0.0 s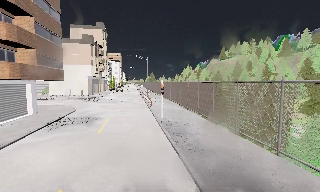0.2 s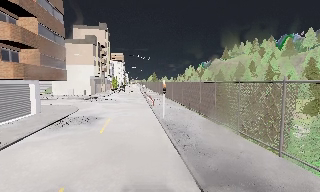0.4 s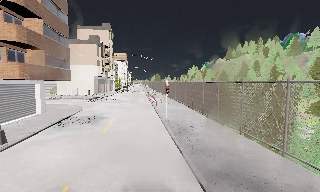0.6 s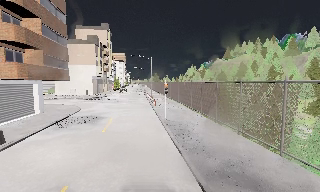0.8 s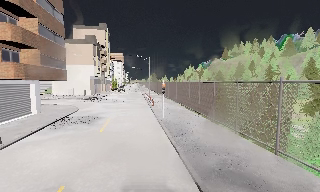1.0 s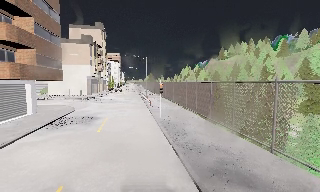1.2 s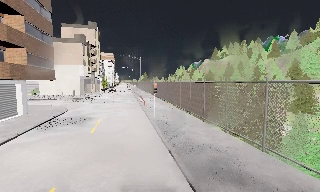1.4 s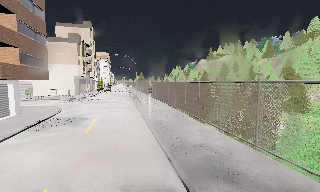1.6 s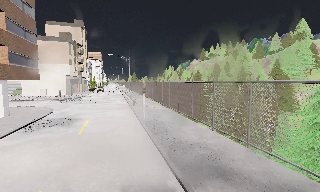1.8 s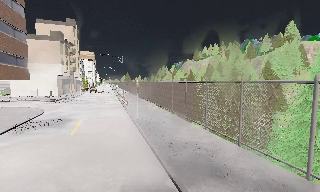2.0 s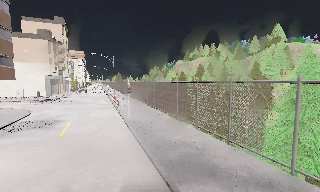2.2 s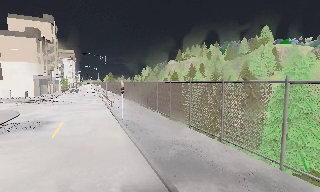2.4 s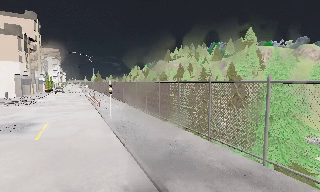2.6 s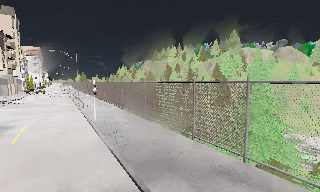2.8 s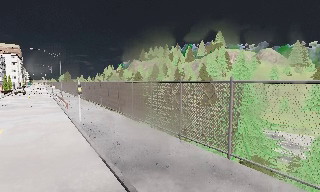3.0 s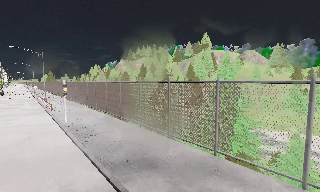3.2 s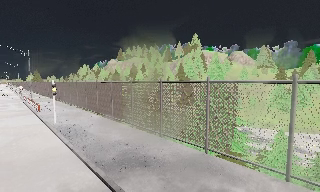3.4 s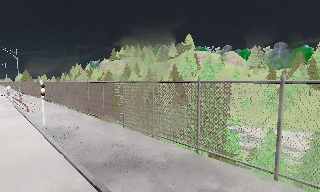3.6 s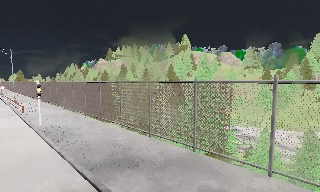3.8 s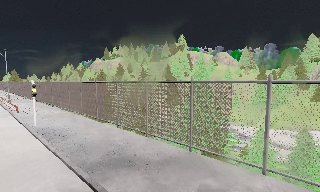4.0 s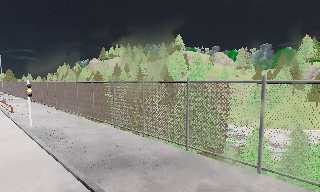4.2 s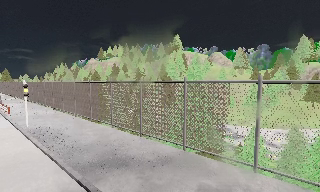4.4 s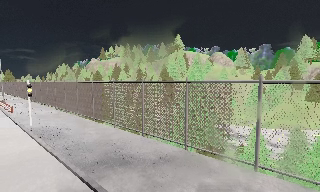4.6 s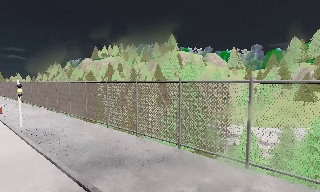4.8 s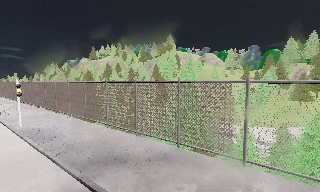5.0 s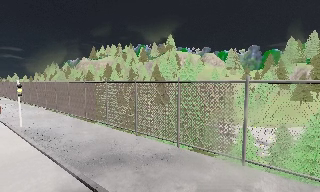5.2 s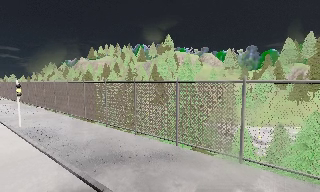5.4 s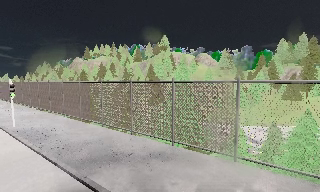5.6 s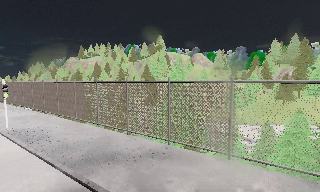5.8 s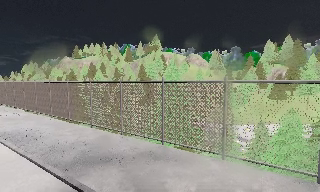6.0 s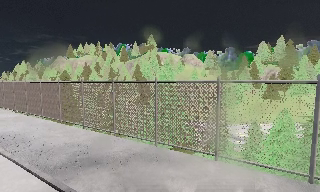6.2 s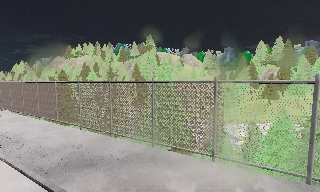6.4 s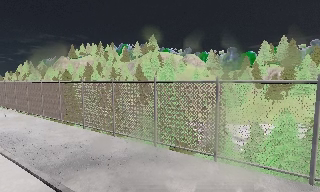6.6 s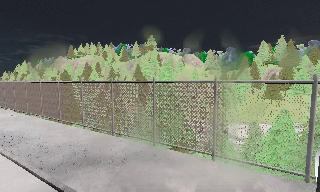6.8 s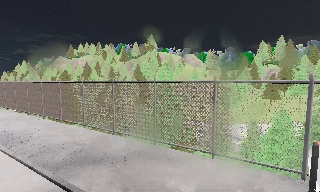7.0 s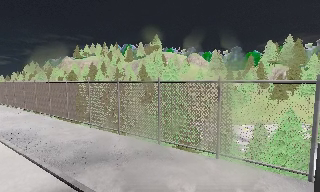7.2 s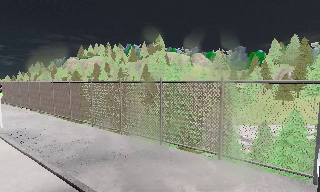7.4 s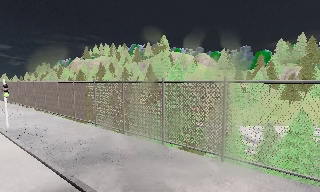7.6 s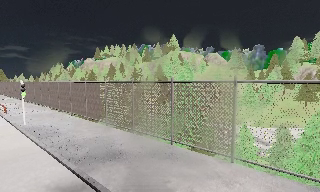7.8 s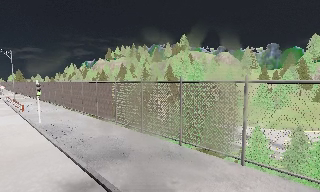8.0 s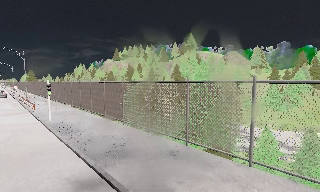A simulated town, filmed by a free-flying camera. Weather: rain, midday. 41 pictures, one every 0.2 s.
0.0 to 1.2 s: The camera shifts only a little, or ends up much as it began.
1.2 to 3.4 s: The camera pans to its right, which is clockwise from overhead, by about 35 degrees.
3.4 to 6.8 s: The camera pans to its right, which is clockwise from overhead, by about 15 degrees. It travels backward, about 1 m, so what stands in front gets smaller.
6.8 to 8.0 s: The camera pans to its left, which is counterclockwise from overhead, by about 15 degrees.
The film runs backward here.
